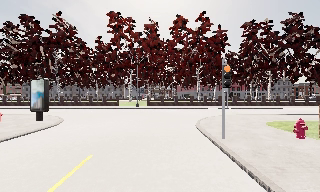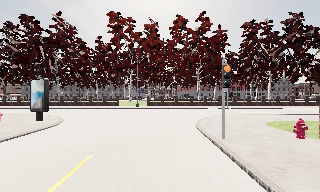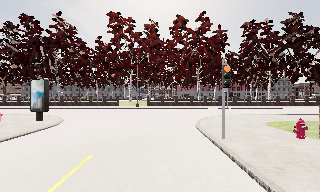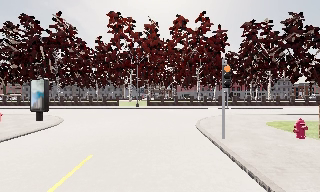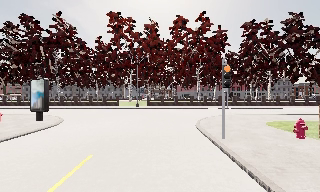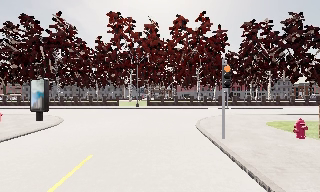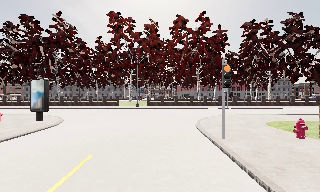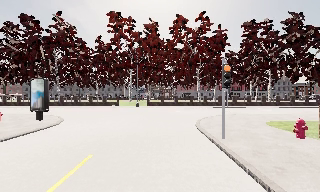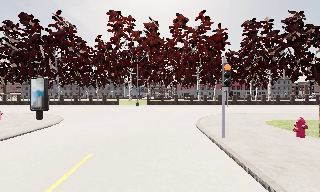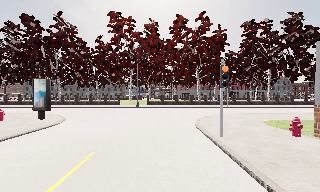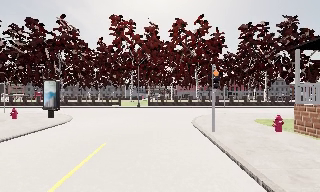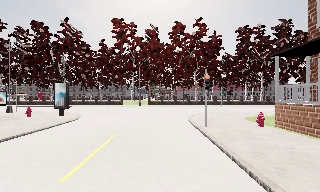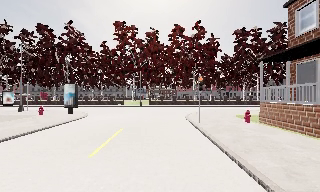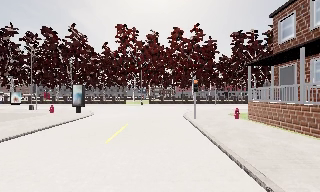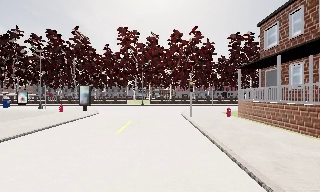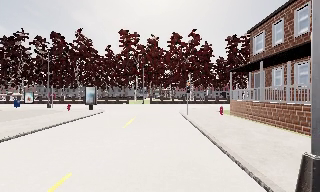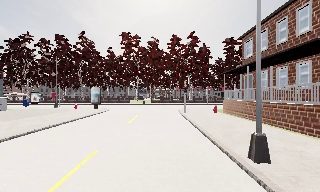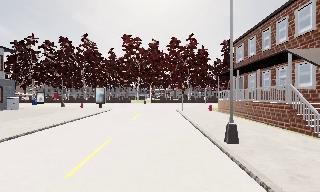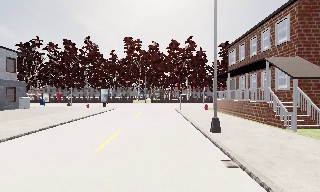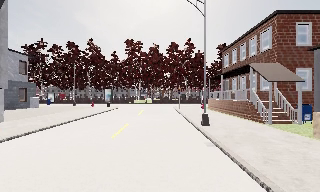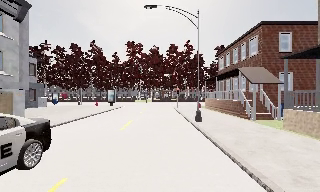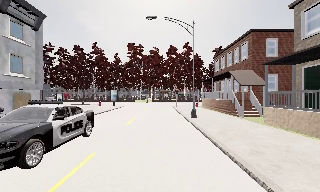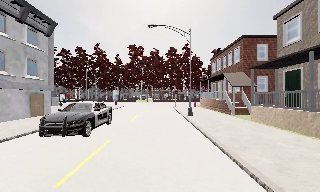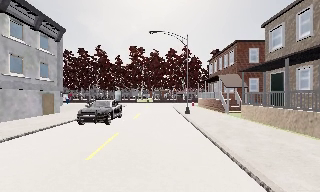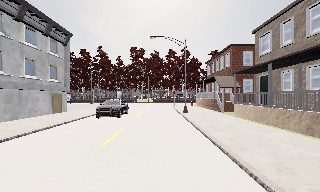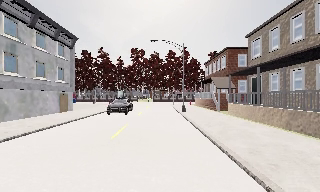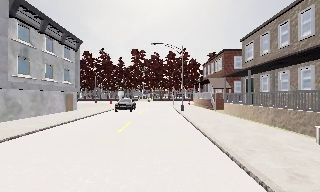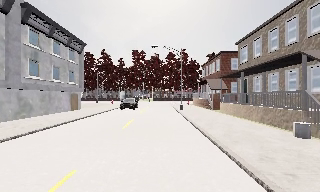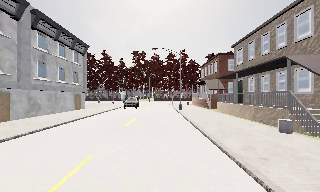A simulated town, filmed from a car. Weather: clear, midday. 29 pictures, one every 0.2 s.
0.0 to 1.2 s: The camera keeps its place and its aim.
1.2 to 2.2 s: The camera travels backward, about 2.5 m, so what stands in front gets smaller. It gains speed.
2.2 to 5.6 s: The camera travels backward, about 25 m, so what stands in front gets smaller.
The film runs backward here.
